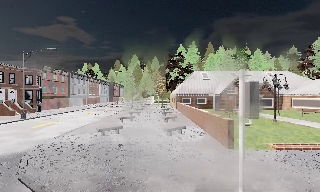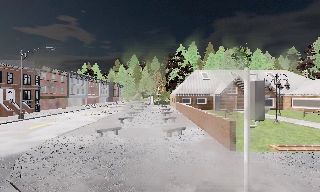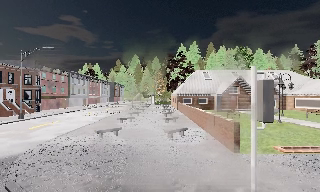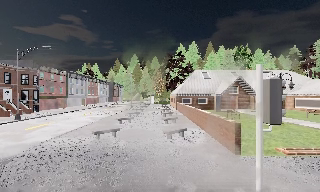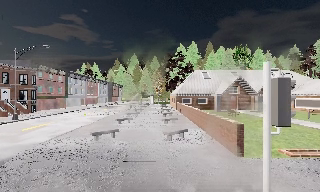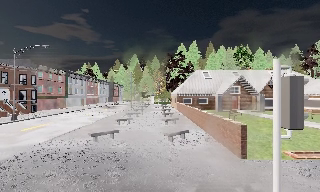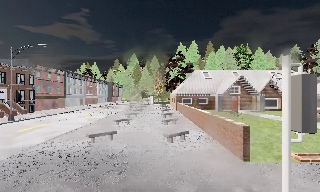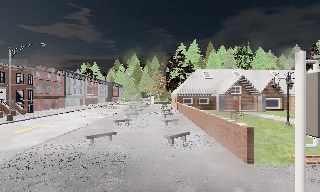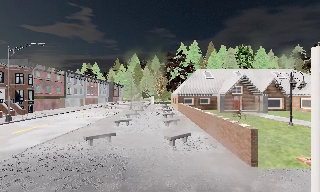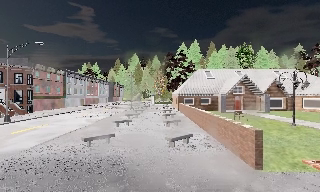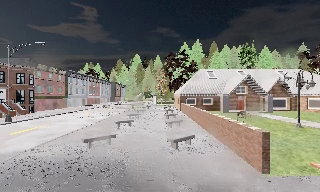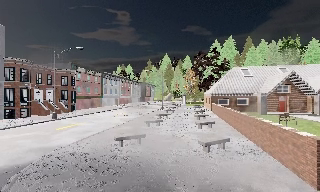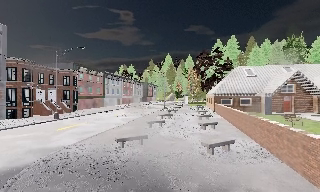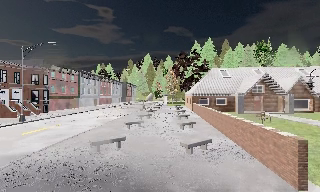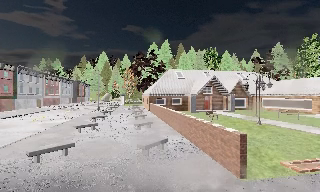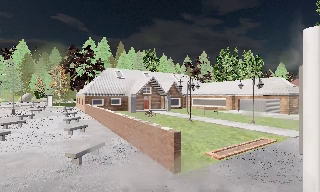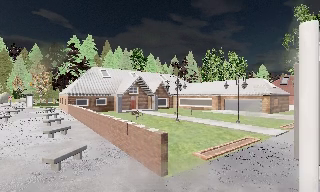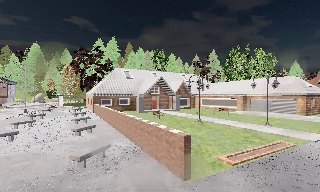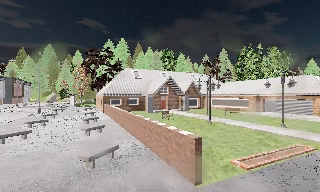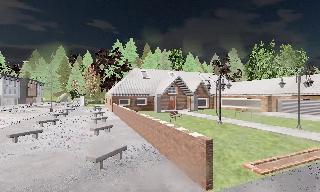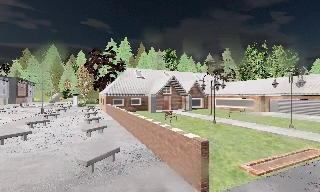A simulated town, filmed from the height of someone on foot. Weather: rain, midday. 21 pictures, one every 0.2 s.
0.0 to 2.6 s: The camera travels forward, about 3 m, so what stands in front looms larger.
2.6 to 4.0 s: The camera pans to its right, which is clockwise from overhead, by about 30 degrees. It travels forward, about 1.5 m, so what stands in front looms larger.
The film runs forward here.
